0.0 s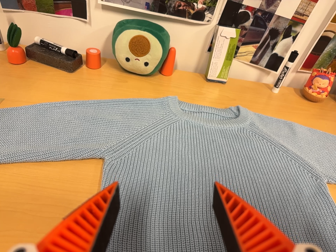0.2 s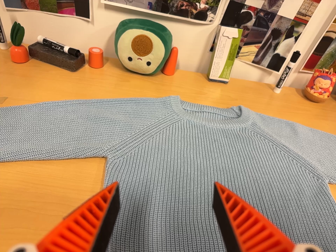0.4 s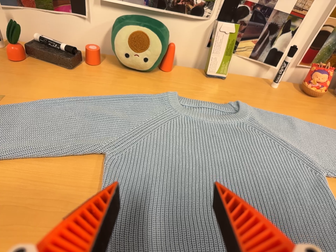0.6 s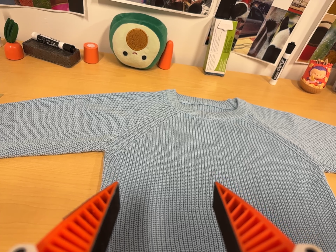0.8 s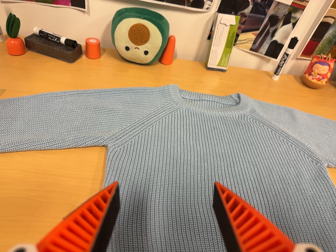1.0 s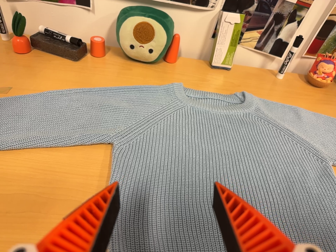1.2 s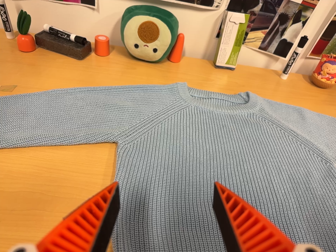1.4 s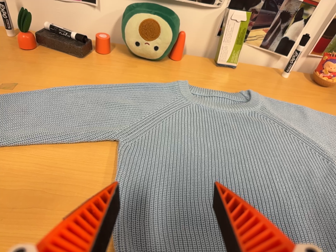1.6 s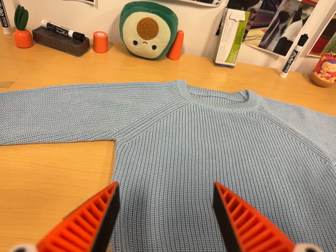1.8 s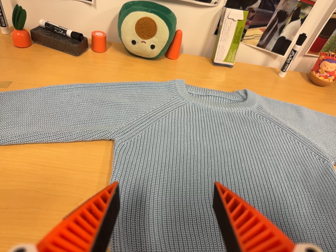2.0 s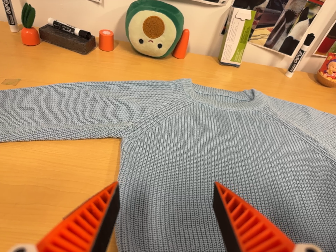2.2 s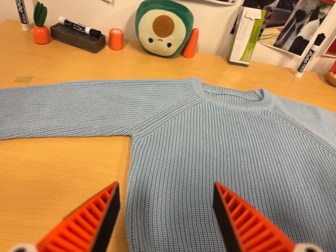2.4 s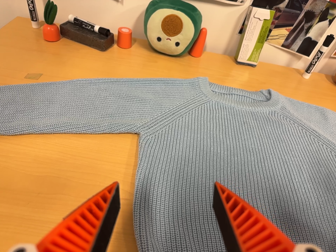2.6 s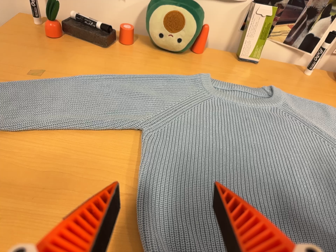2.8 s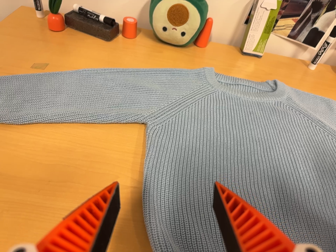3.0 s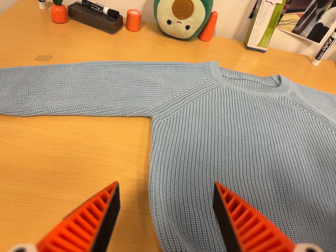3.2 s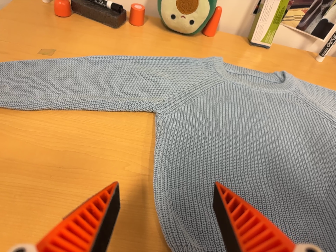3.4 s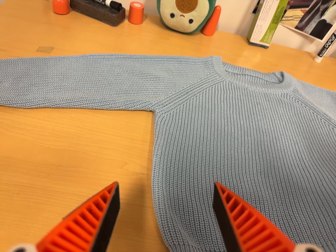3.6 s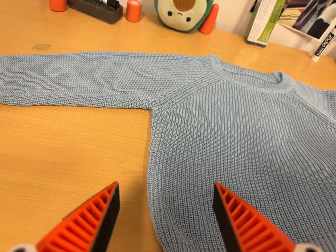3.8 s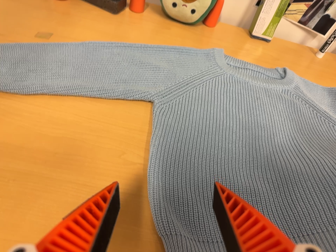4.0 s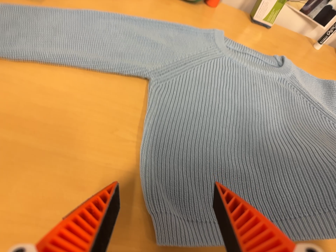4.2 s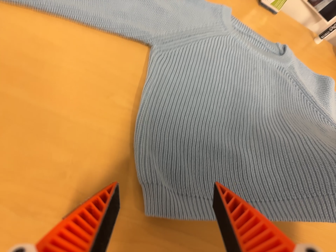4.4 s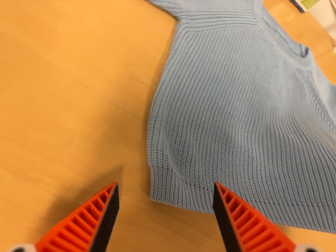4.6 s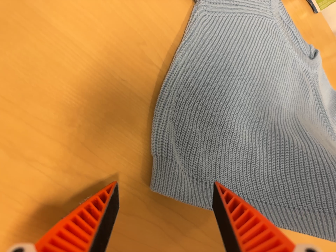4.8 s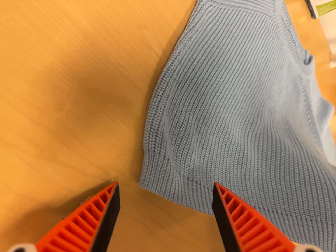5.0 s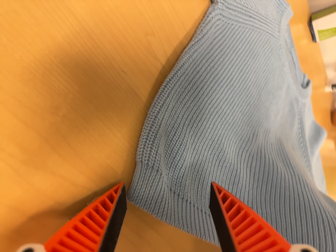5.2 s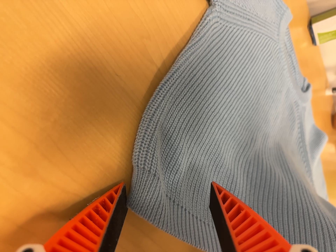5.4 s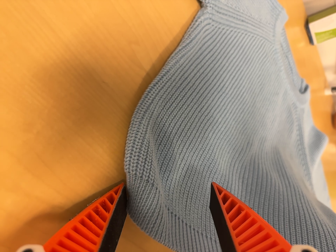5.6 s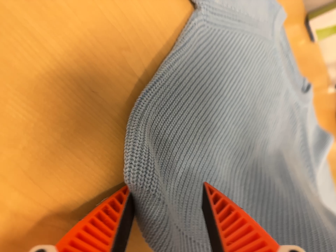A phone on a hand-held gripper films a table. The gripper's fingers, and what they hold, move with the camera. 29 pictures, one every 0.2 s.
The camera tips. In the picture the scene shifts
upward.
The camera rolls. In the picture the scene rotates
clockwise.
0.0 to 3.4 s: The camera travels to its left, about 7 cm, so close, fixed things drift to the right.
3.4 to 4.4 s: The camera pans to its right by about 10 degrees. It travels to its left, about 8 cm. Its aim tips toward the bottom of its view by about 15 degrees, and the scene shifts upward. It rolls about its line of sight by about 25 degrees, and the scene rotates clockwise.
4.4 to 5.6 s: The camera travels forward, about 7 cm, so what stands in front looms larger. It rolls about its line of sight by about 15 degrees, and the scene rotates clockwise.
The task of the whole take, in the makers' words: fold up.
The film runs forward here.
